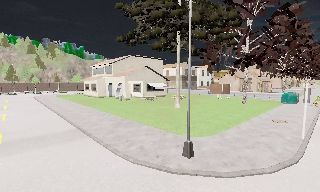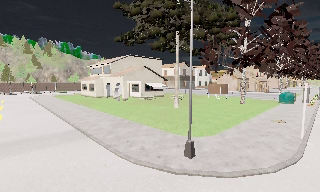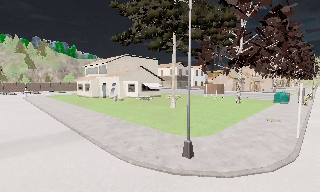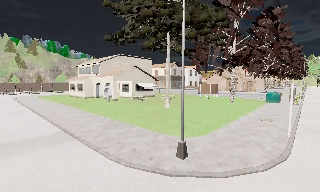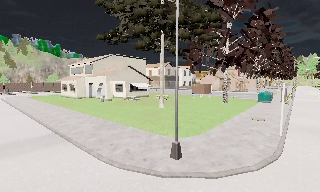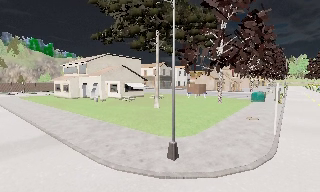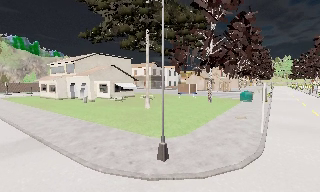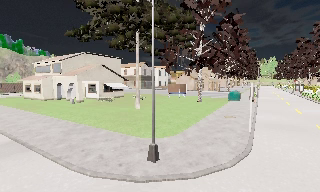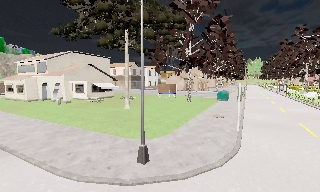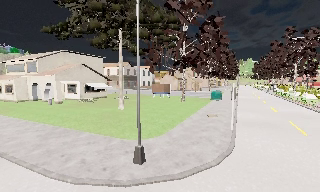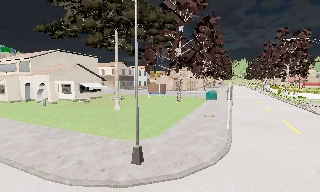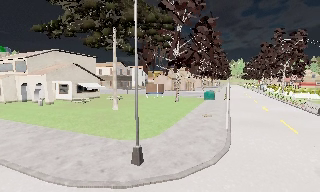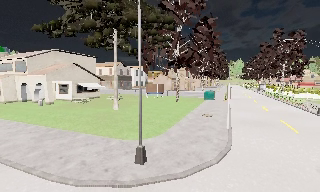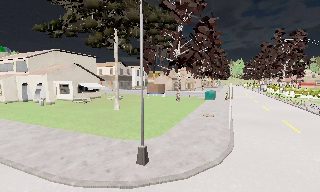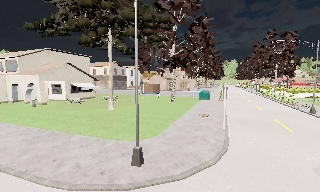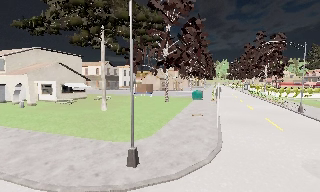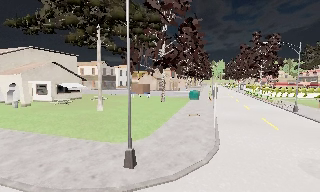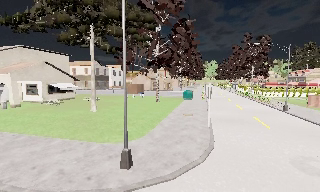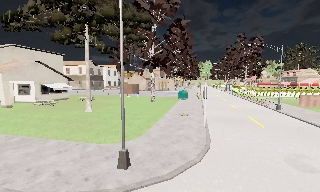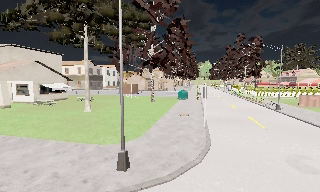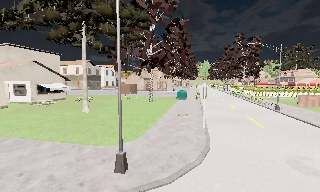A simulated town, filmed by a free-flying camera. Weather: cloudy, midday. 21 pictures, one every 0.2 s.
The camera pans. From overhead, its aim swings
clockwise.
The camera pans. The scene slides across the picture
to the left.
0.0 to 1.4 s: The camera swings to its right by about 15 degrees, and the scene slides to the left. It travels forward, about 0.5 m, so what stands in front looms larger.
1.4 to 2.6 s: The camera travels to its left, about 0.5 m.
2.6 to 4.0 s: The camera swings to its right by about 10 degrees, and the scene slides to the left.
The film runs forward here.
